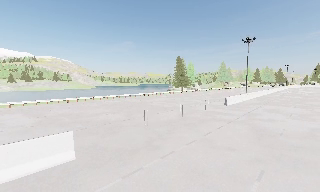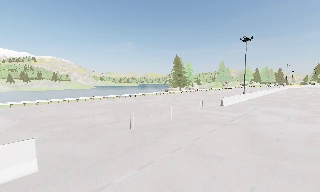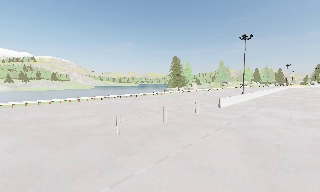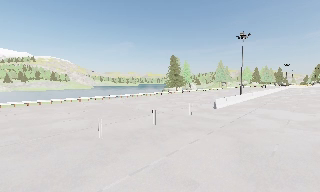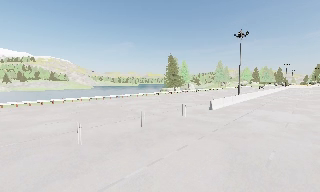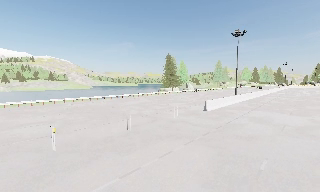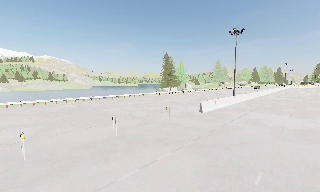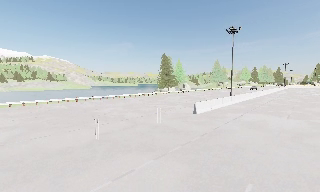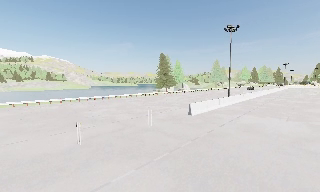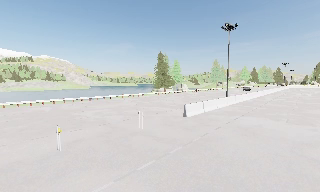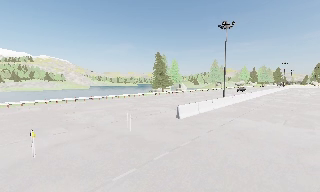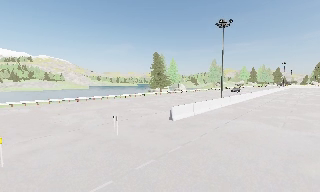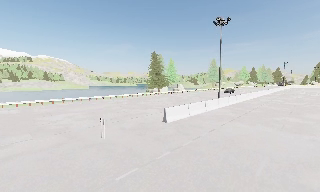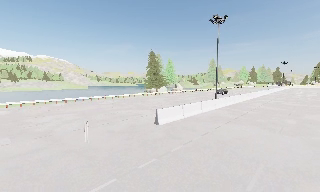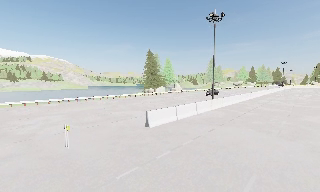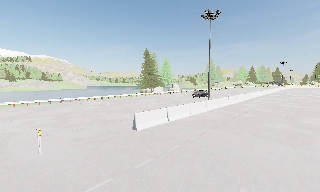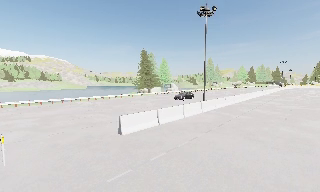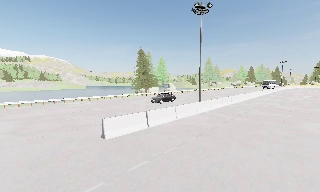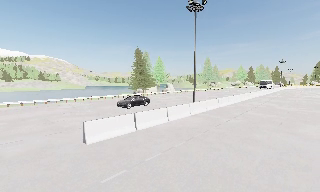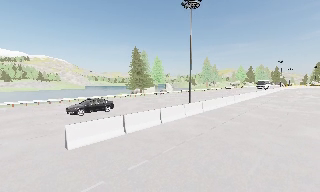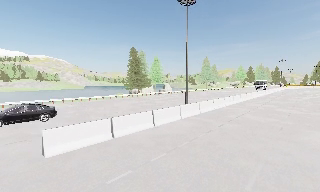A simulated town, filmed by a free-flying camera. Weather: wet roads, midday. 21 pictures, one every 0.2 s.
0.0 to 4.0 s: The camera travels forward and to its right, about 20 m, so what stands in front looms larger.
The film runs forward here.
